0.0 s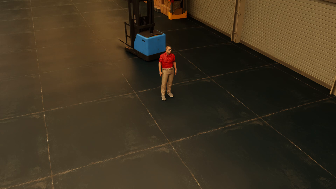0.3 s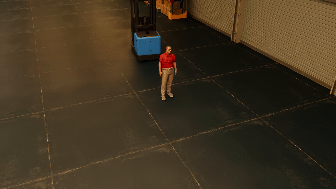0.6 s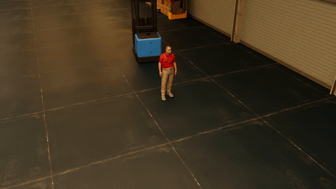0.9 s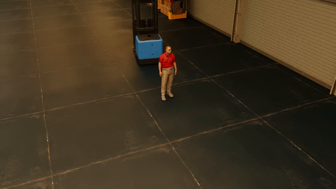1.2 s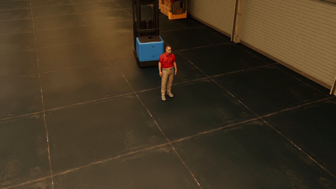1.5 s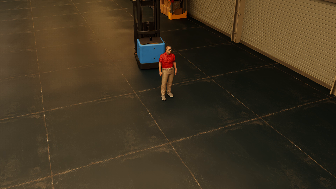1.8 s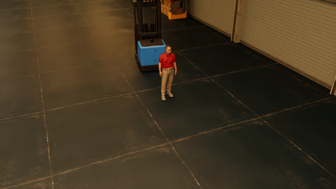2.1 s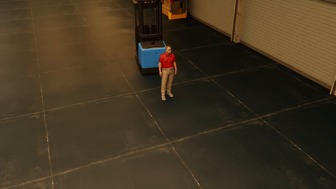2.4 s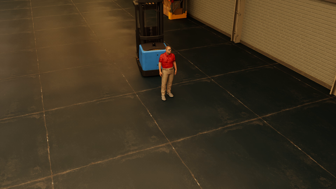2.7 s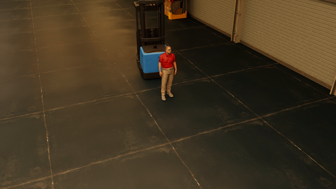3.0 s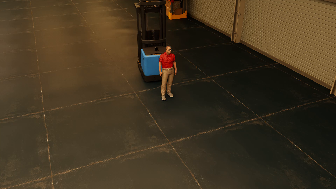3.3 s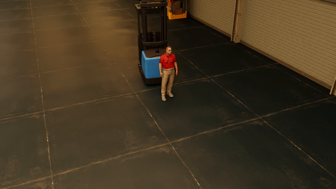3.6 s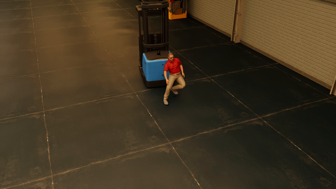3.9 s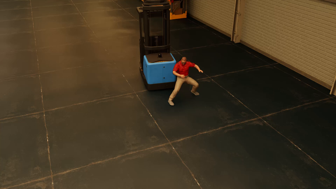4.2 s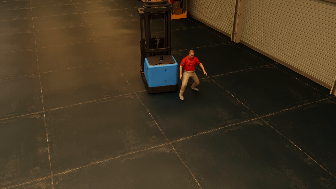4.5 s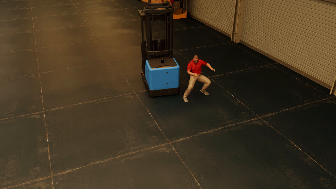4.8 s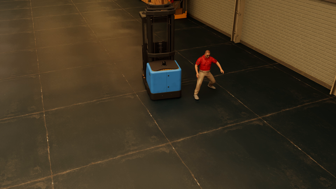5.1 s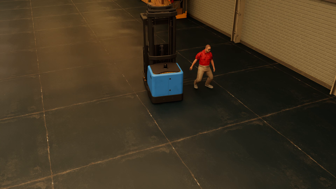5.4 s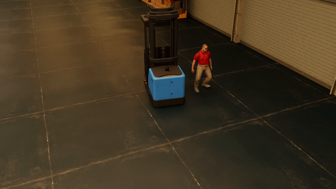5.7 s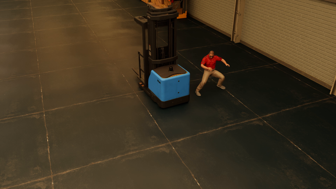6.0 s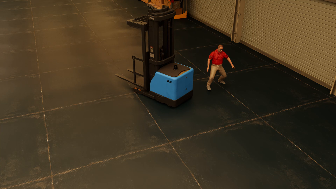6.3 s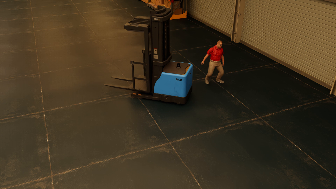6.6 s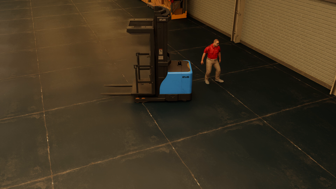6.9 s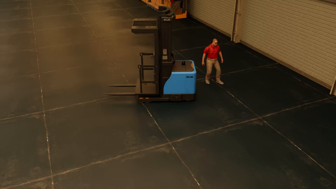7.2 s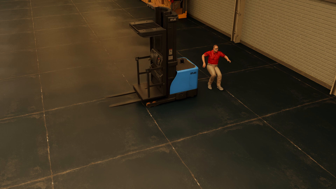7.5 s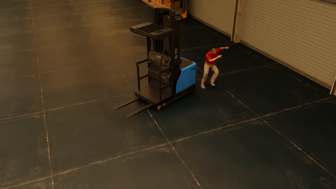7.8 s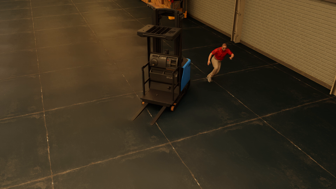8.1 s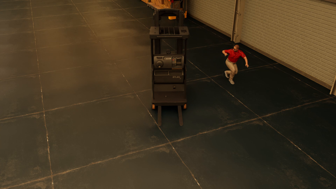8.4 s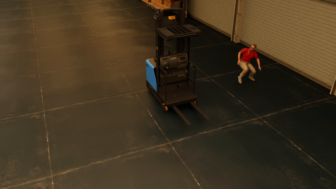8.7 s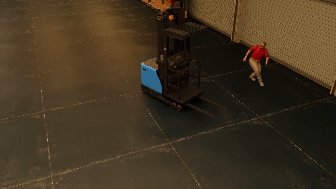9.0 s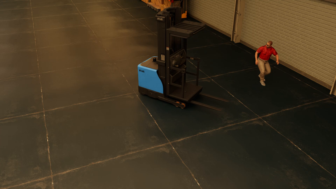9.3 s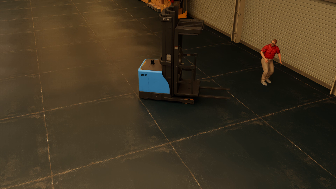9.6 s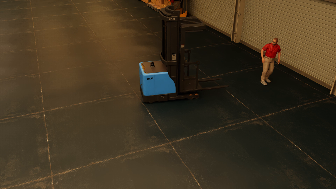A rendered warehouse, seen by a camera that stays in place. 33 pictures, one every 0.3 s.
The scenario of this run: Near miss between a forklift and a person.
